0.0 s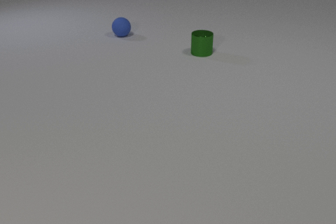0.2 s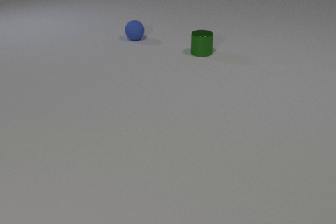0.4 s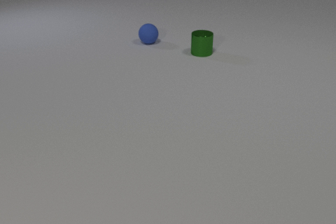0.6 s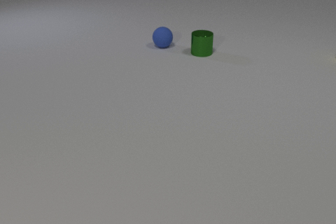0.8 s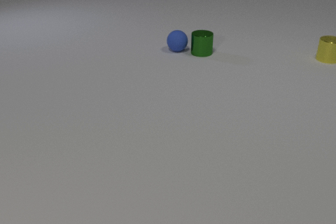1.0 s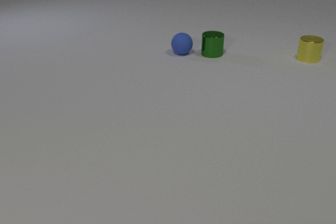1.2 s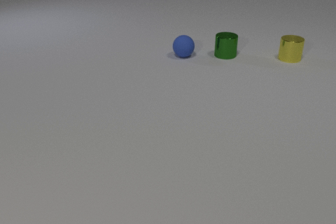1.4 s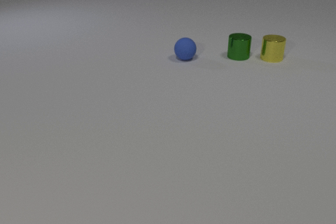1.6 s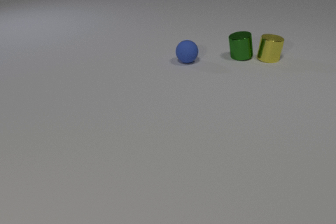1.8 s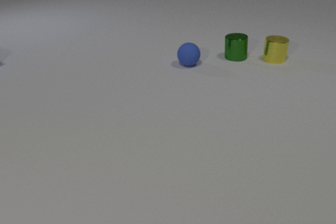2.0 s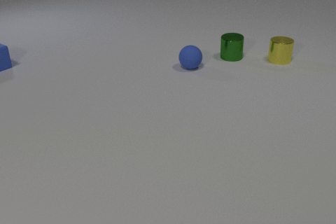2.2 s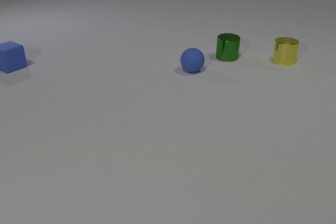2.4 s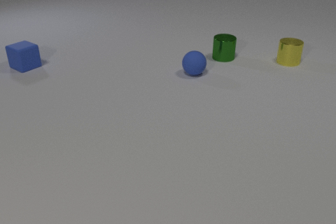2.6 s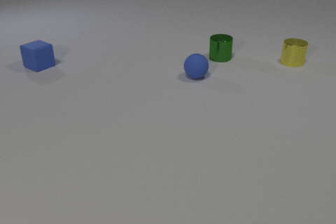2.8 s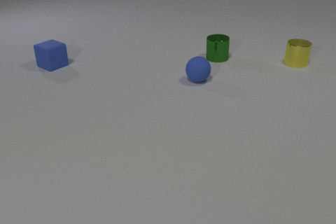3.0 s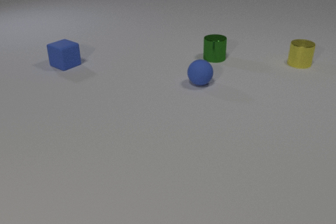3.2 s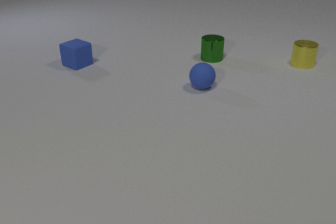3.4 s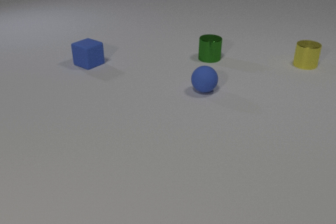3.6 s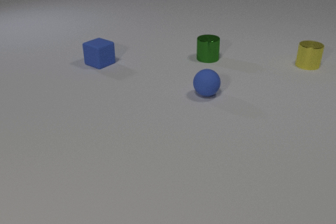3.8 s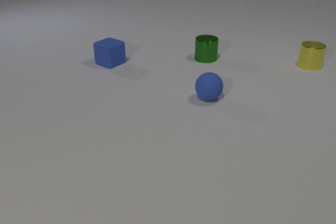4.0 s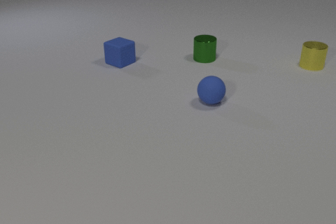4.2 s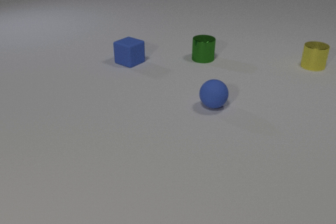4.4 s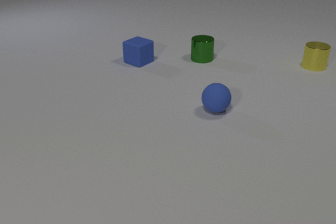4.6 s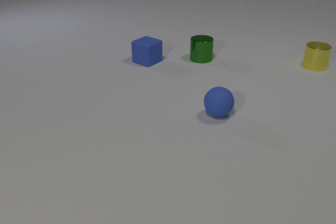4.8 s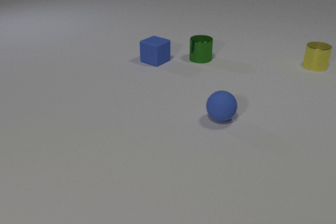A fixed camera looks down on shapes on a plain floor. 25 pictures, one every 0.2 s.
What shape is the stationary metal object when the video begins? cylinder.
What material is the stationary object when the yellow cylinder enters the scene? metal.
How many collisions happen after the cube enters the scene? 0.
0.0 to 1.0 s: The blue rubber sphere rolls to the right and toward the camera. The green metal cylinder slides to the right. The yellow metal cylinder comes in at the right edge, slides to the left. The blue rubber sphere and the green metal cylinder collide.
1.0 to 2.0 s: The blue rubber sphere rolls toward the camera. The green metal cylinder slides to the right. The yellow metal cylinder slides to the left and toward the camera. The blue rubber cube comes in at the left edge, slides to the right. The green metal cylinder and the yellow metal cylinder collide.
2.0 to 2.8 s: The blue rubber sphere rolls toward the camera. The green metal cylinder slides to the left. The yellow metal cylinder slides to the right. The blue rubber cube slides to the right.
2.8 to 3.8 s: The blue rubber sphere rolls toward the camera. The green metal cylinder slides to the left. The yellow metal cylinder slides to the right. The blue rubber cube slides to the right.
3.8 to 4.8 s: The blue rubber sphere rolls toward the camera. The green metal cylinder slides to the left. The yellow metal cylinder slides to the right. The blue rubber cube slides to the right.
